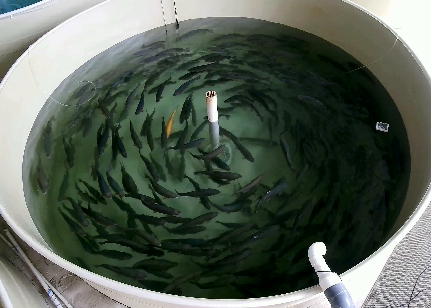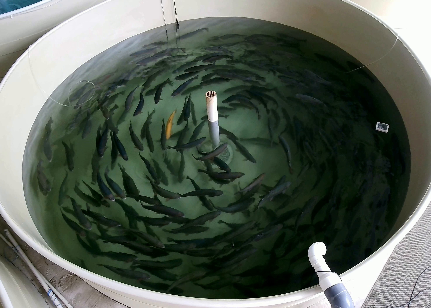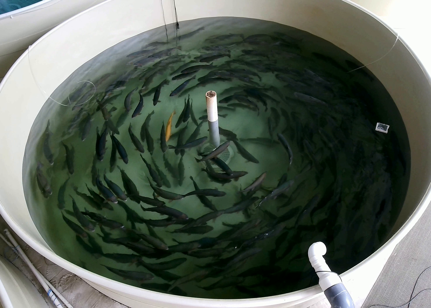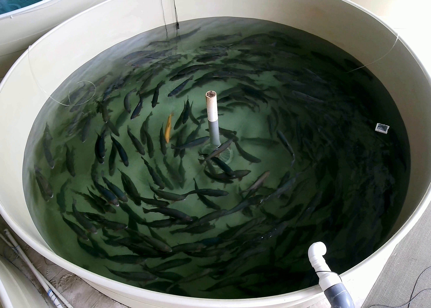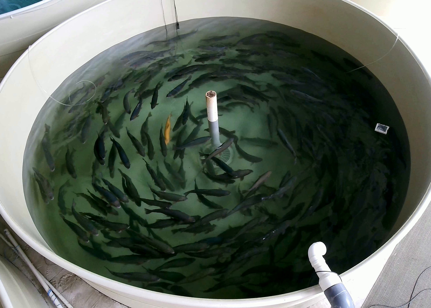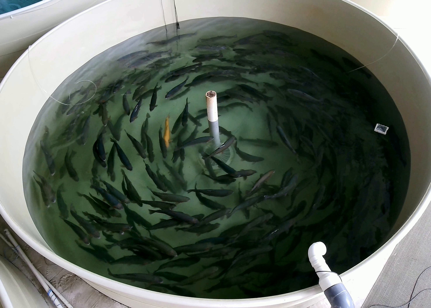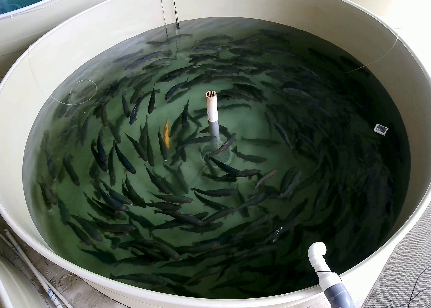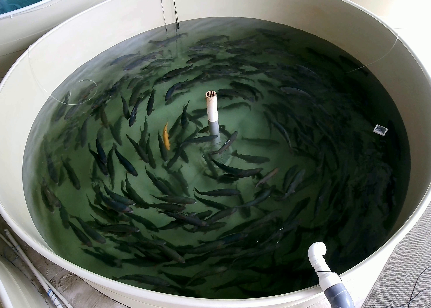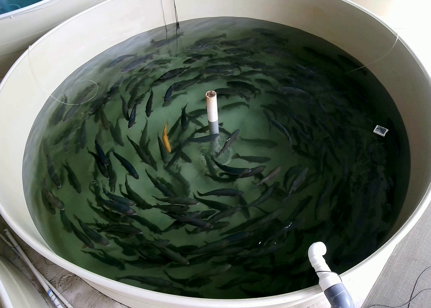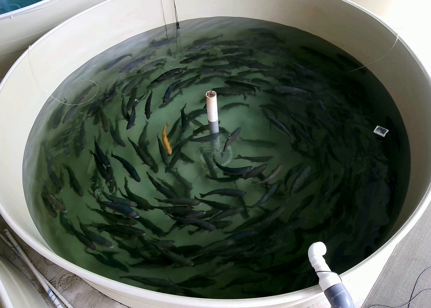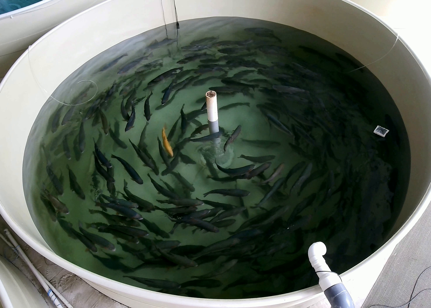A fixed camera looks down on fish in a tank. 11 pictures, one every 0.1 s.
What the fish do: Normal cruising.
